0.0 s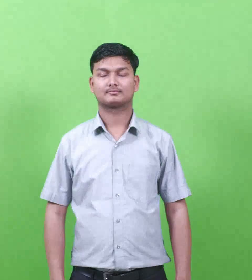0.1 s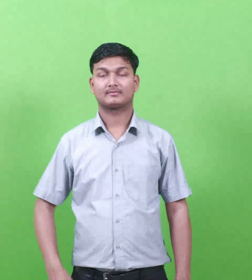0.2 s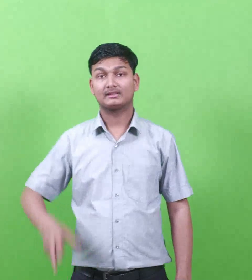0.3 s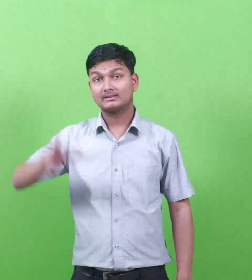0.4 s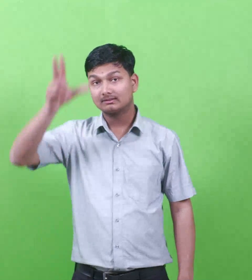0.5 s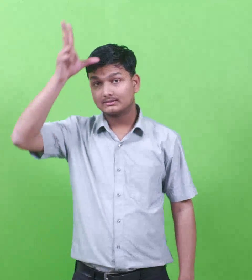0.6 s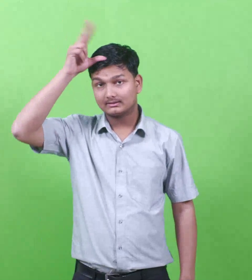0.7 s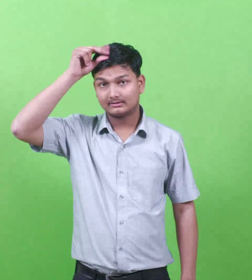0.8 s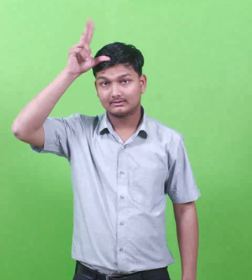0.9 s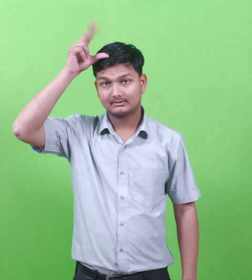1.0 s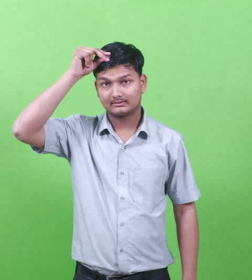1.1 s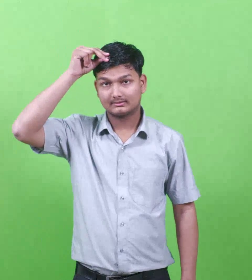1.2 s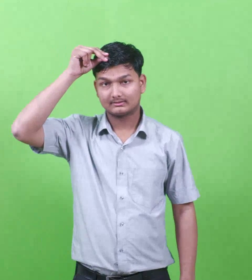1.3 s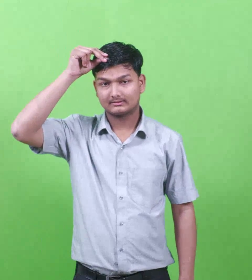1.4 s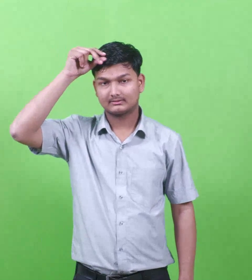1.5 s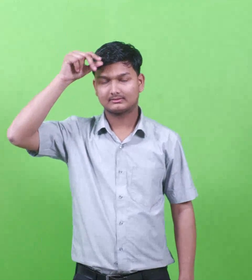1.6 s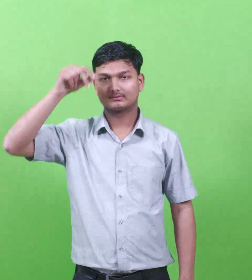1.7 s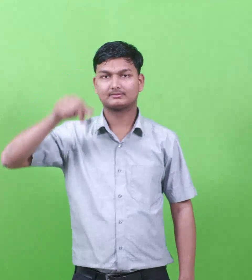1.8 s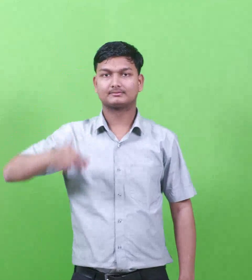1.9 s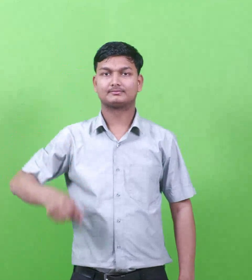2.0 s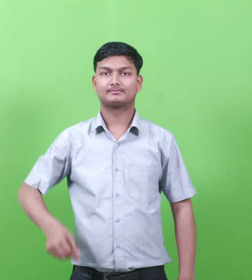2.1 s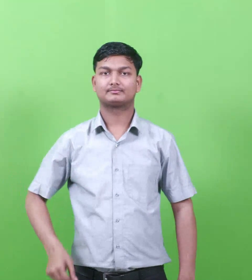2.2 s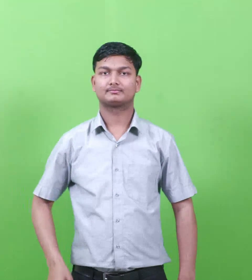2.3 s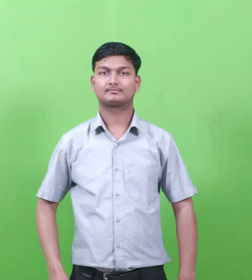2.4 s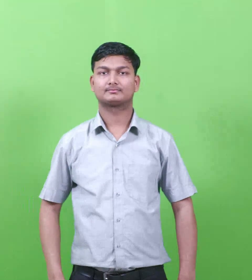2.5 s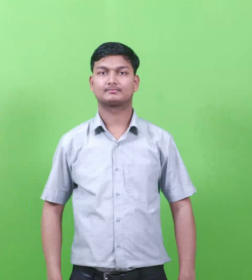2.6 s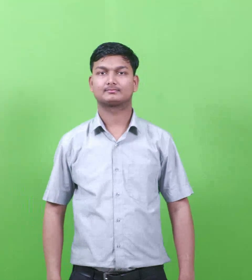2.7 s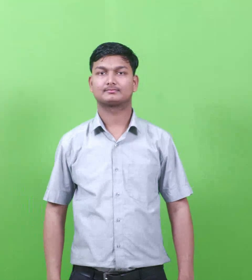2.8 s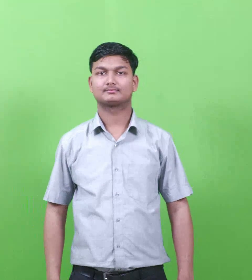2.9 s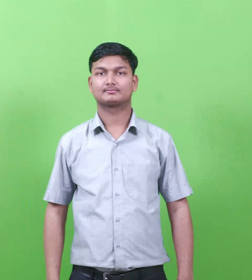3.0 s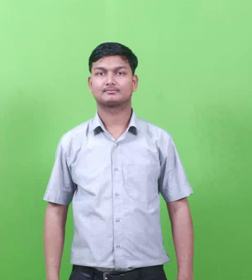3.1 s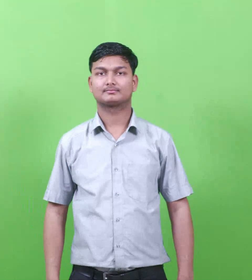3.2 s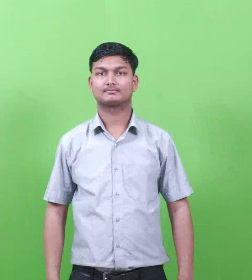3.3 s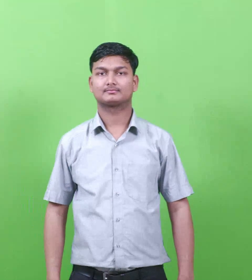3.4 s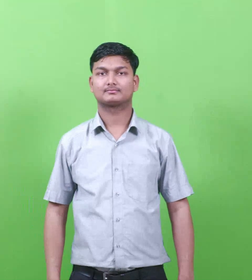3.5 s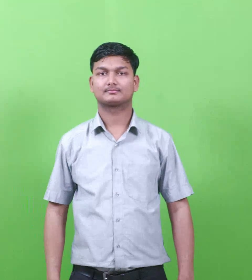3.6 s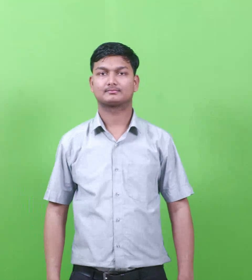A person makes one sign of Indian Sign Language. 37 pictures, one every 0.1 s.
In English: stachys
